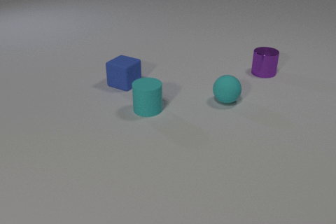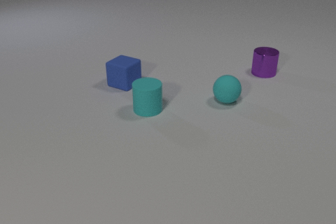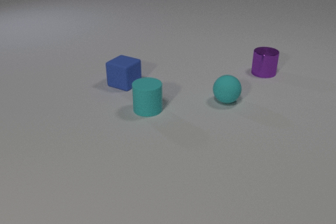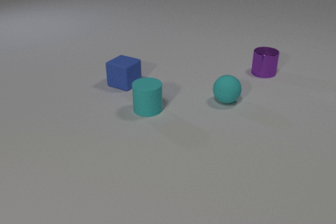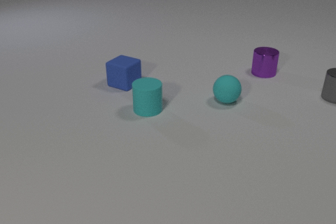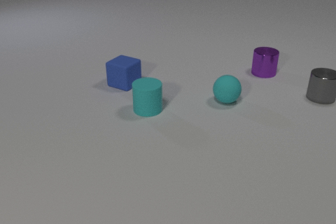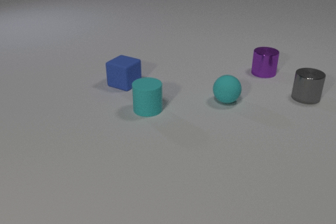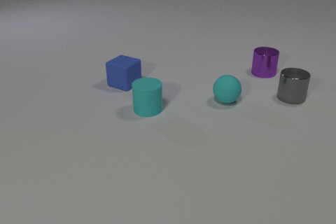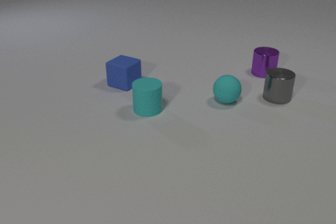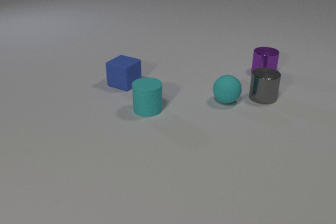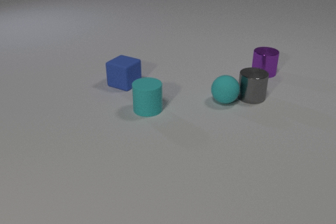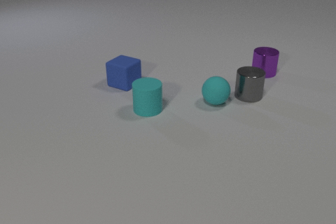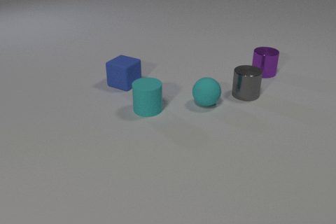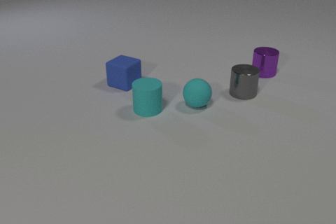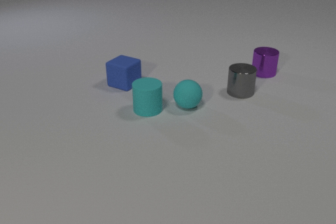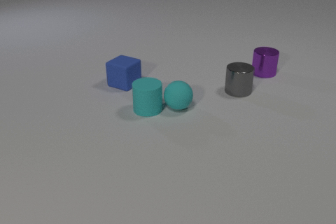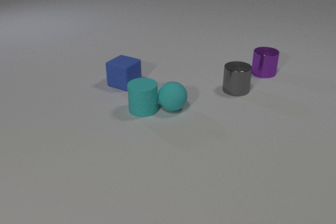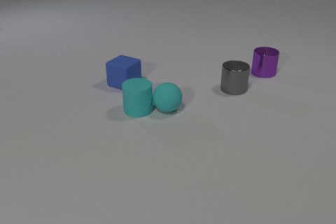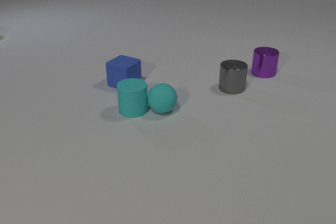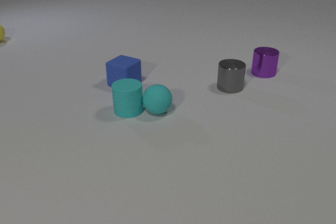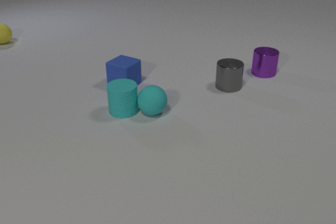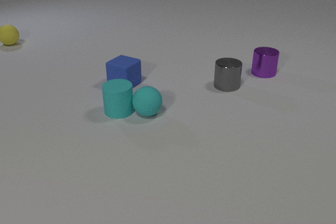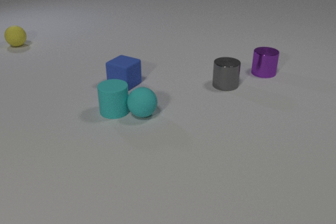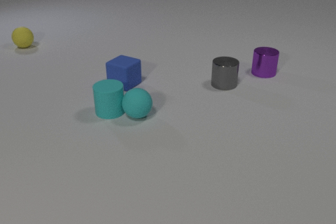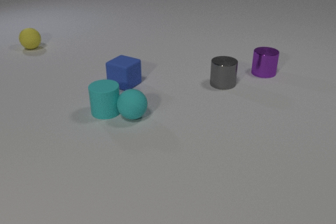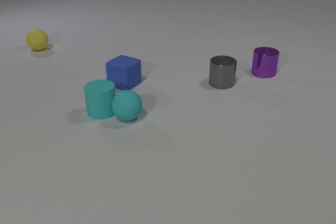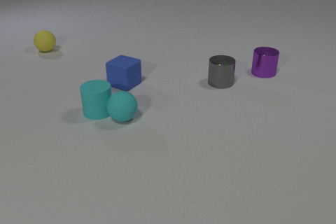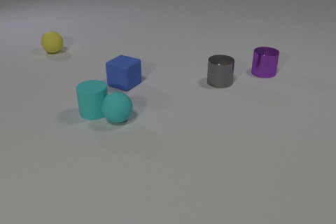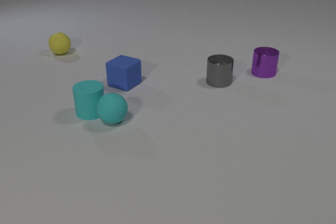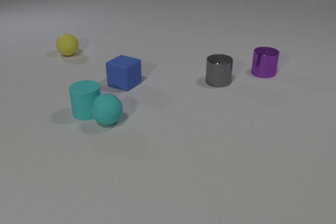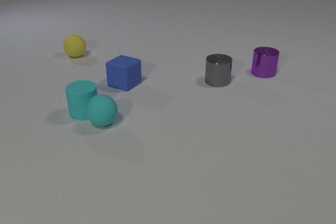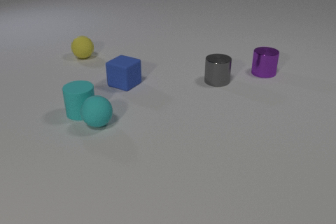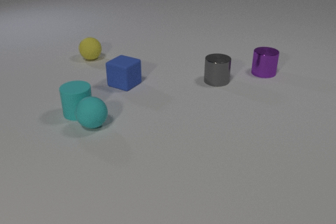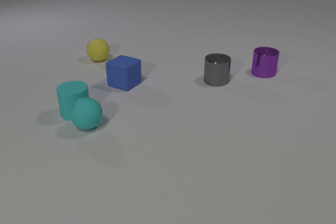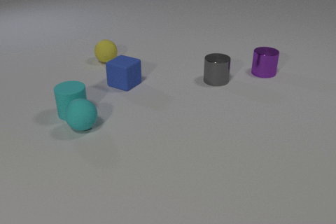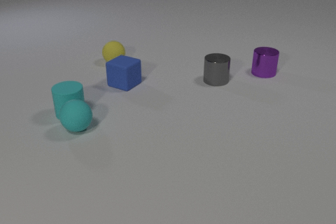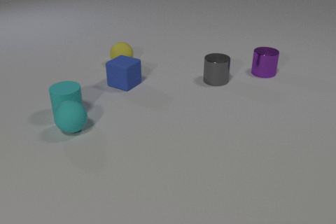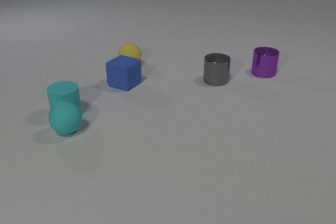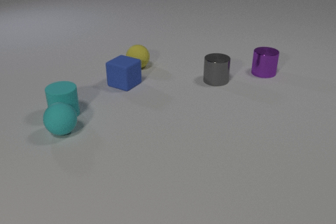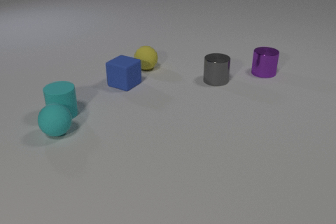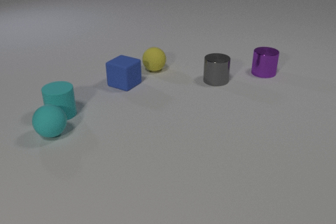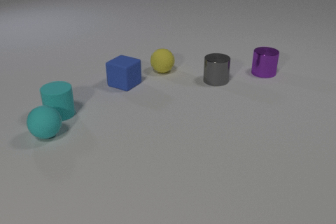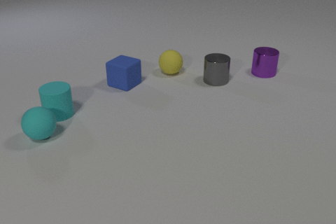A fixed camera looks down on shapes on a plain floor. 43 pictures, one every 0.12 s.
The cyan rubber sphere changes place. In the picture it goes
to the left.
The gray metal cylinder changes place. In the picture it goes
to the left.
0.00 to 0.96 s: The gray metal cylinder comes in at the right edge, slides to the left.
0.96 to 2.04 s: The gray metal cylinder slides to the left. The cyan rubber sphere rolls to the left. The cyan rubber cylinder slides to the left. The gray metal cylinder and the cyan rubber sphere collide. The cyan rubber sphere and the cyan rubber cylinder collide.
2.04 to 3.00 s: The gray metal cylinder slides to the left and away from the camera. The cyan rubber sphere rolls to the left. The yellow rubber sphere comes in at the left edge, rolls to the right and toward the camera. The cyan rubber cylinder slides to the left.
3.00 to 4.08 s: The gray metal cylinder slides to the left and away from the camera. The cyan rubber sphere rolls to the left. The yellow rubber sphere rolls to the right and toward the camera. The cyan rubber cylinder slides to the left.
4.08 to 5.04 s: The cyan rubber sphere rolls to the left. The yellow rubber sphere rolls to the right and toward the camera. The cyan rubber cylinder slides to the left.
How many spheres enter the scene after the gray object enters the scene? 1.
Are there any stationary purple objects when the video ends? yes.
What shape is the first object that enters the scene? cylinder.
